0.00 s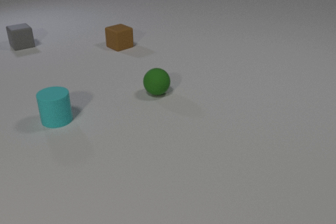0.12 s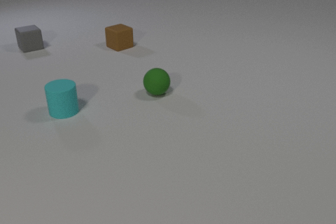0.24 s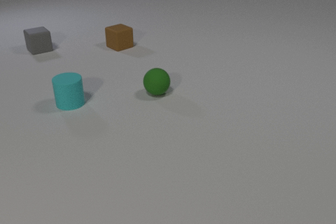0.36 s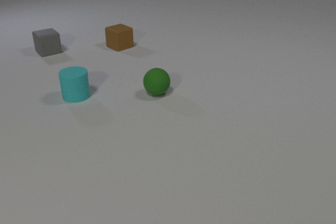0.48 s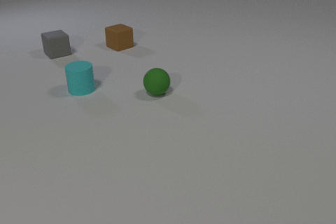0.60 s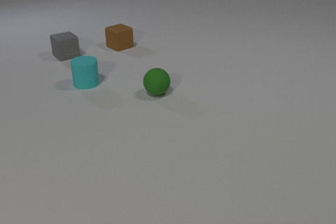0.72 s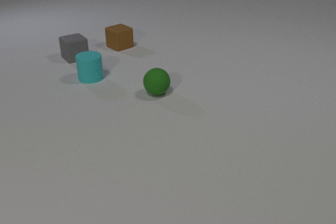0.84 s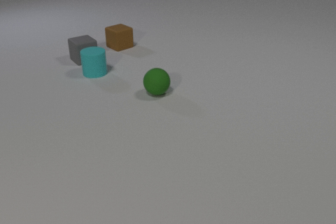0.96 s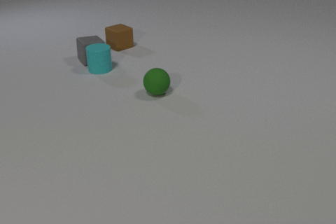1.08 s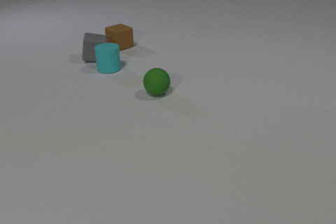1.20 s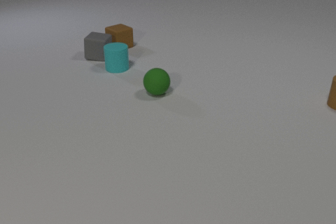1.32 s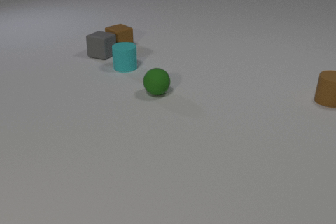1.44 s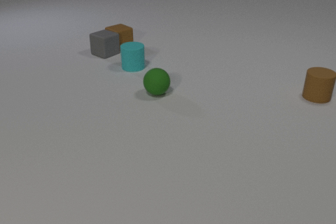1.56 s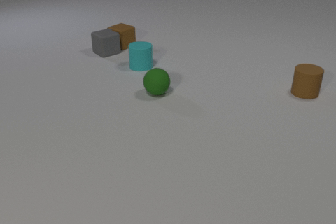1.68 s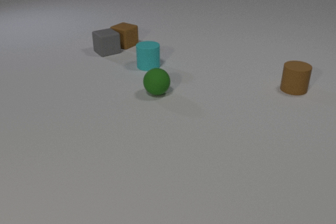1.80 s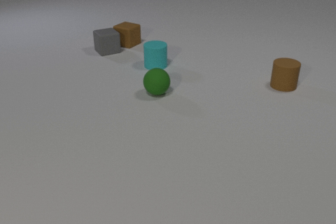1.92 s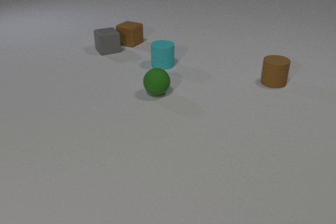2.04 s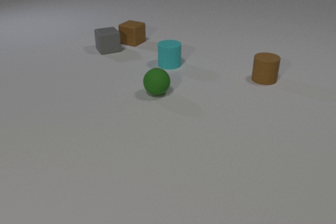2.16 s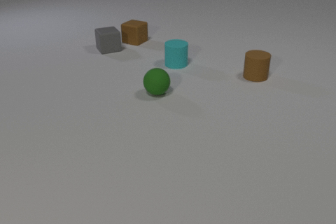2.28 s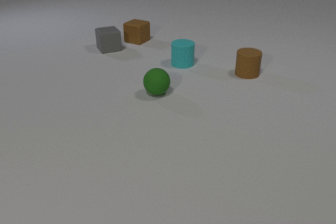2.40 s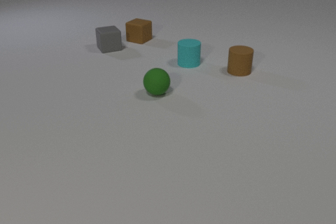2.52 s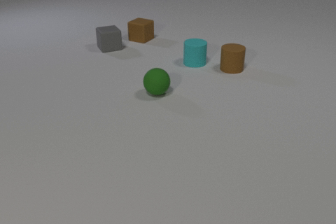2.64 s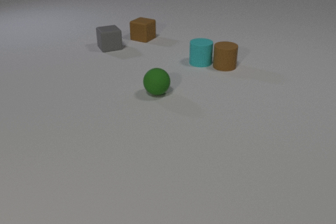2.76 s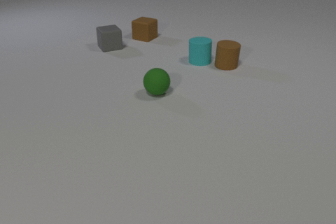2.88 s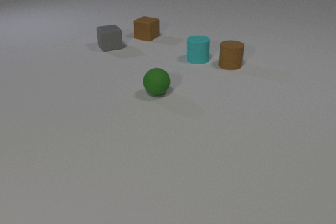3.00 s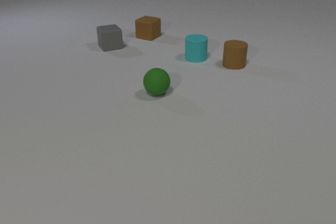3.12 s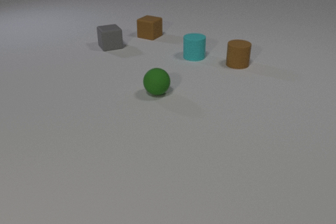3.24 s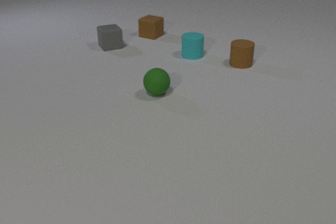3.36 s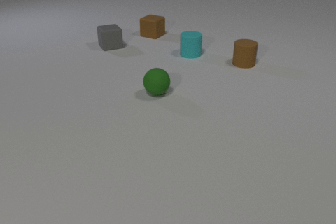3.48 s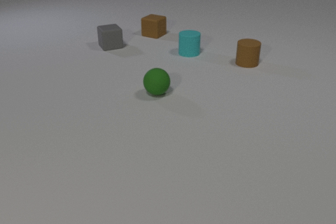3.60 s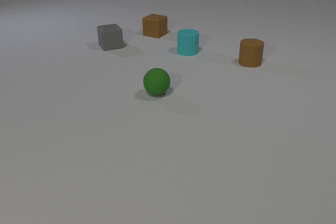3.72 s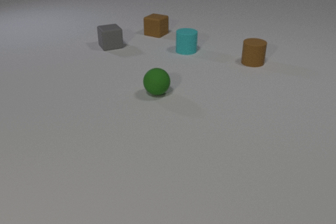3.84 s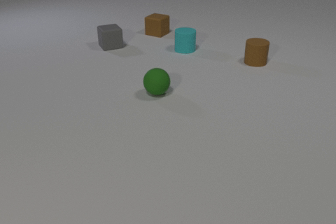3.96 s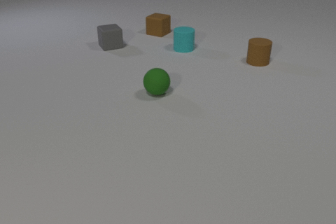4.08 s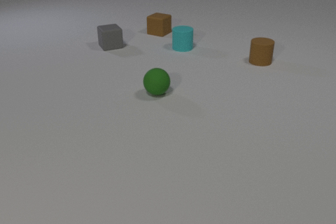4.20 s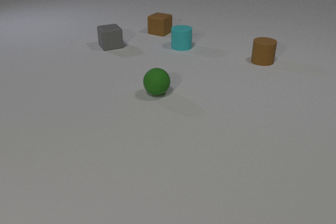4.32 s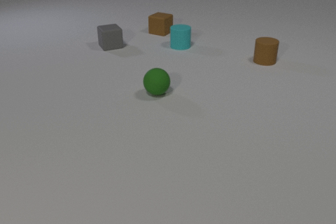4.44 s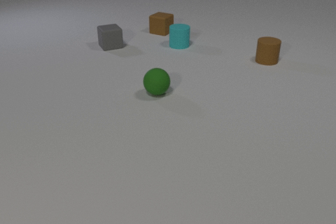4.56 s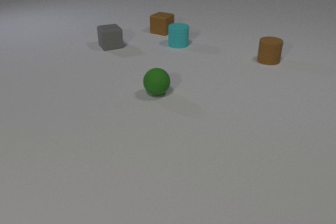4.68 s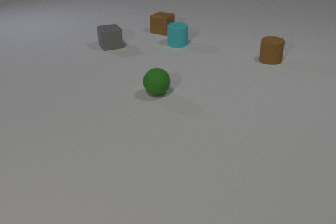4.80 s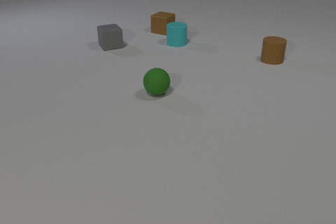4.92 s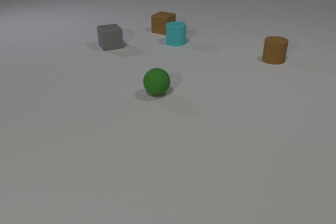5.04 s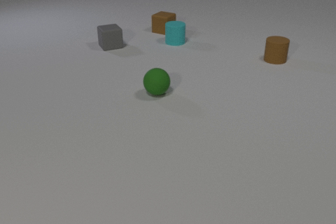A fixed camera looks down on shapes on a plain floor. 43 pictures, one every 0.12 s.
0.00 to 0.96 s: The gray rubber cube slides to the right and toward the camera. The cyan rubber cylinder slides away from the camera and to the right. The gray rubber cube and the cyan rubber cylinder collide.
0.96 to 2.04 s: The gray rubber cube slides away from the camera and to the right, spins clockwise seen from above by about 90 degrees, its near face sliding to the left. The cyan rubber cylinder slides to the right. The brown rubber cube slides to the right and away from the camera. The brown rubber cylinder comes in at the right edge, slides to the left and away from the camera. The gray rubber cube and the brown rubber cube collide.
2.04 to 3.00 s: The gray rubber cube slides away from the camera. The cyan rubber cylinder slides to the right and away from the camera. The brown rubber cube slides to the right and away from the camera. The brown rubber cylinder slides to the left and away from the camera. The cyan rubber cylinder and the brown rubber cylinder collide.
3.00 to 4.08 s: The cyan rubber cylinder slides away from the camera and to the left. The brown rubber cube slides away from the camera and to the right. The brown rubber cylinder slides to the right and away from the camera.
4.08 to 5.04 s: The cyan rubber cylinder slides away from the camera and to the left. The brown rubber cube slides away from the camera and to the right. The brown rubber cylinder slides to the right and away from the camera.
What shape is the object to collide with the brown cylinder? cylinder.
Are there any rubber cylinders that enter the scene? yes.
What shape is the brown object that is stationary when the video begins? cube.
